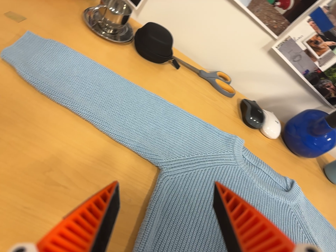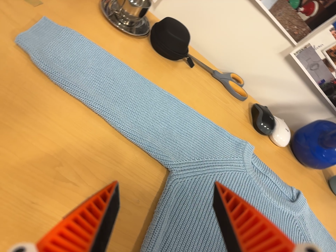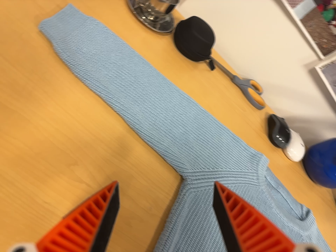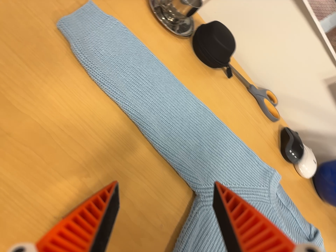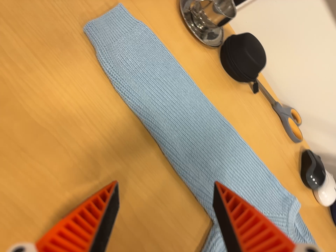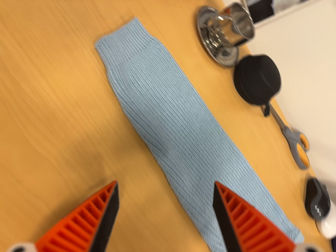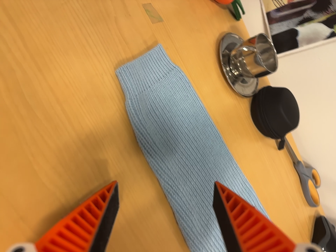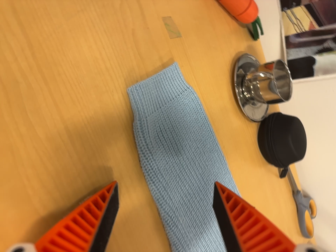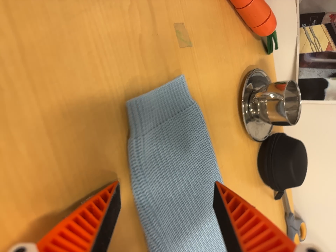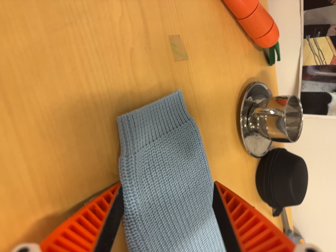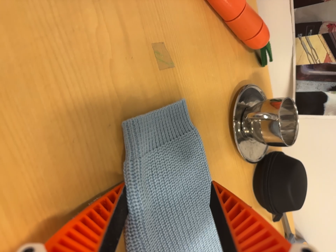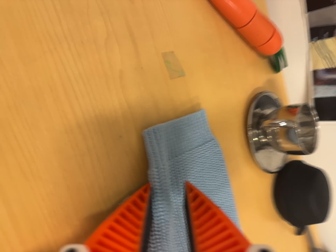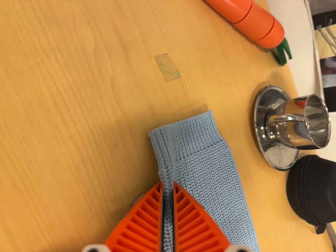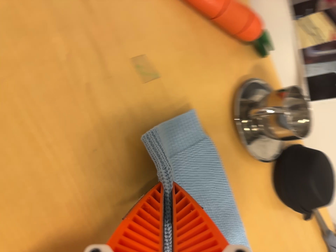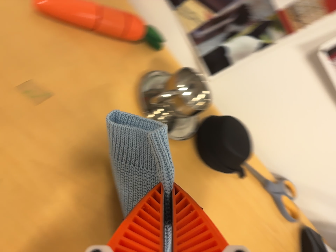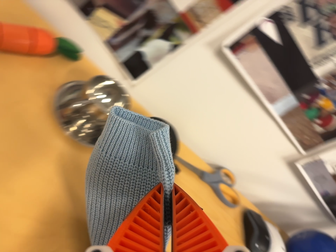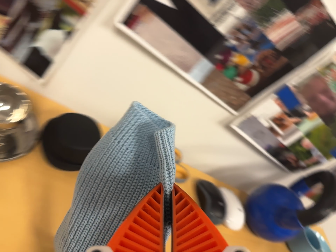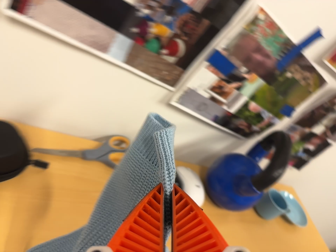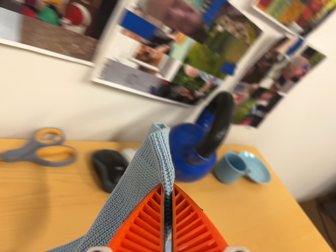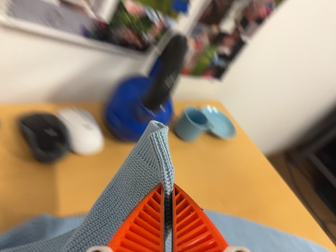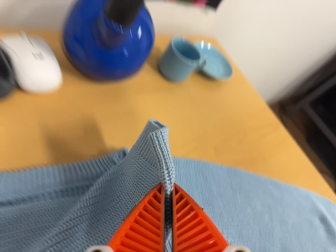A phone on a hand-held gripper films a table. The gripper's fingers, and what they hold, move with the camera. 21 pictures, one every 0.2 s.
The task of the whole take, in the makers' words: left arm across.
0.0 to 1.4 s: The camera travels toward the top of its view, to its left and forward, about 26 cm, so close, fixed things drift downward. It rolls about its line of sight by about 40 degrees, and the scene rotates clockwise.
1.4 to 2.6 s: The camera travels toward the top of its view, forward and to its right, about 10 cm, so close, fixed things drift downward.
2.6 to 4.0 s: The scene slides to the left, as the camera pans about 40 degrees to its right. It travels to its right and forward, about 50 cm, so close, fixed things drift to the left. Its aim tips toward the bottom of its view by about 30 degrees, and the scene shifts upward. It rolls about its line of sight by about 65 degrees, and the scene rotates counterclockwise.
The film runs forward here.
